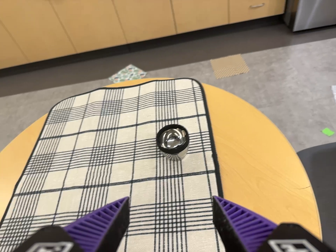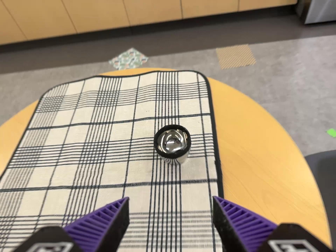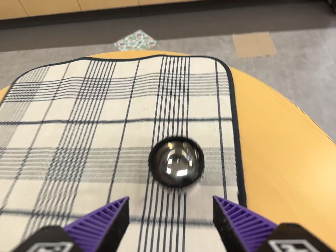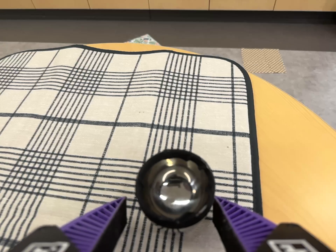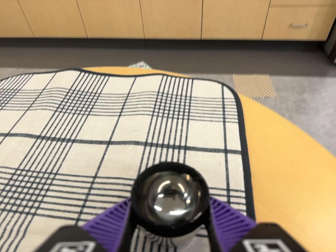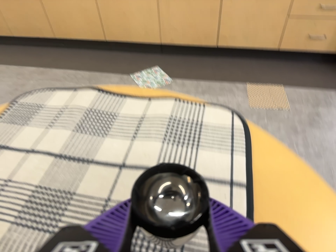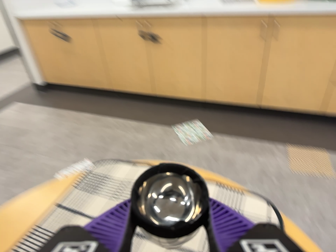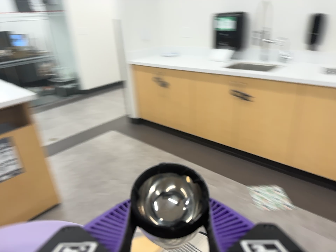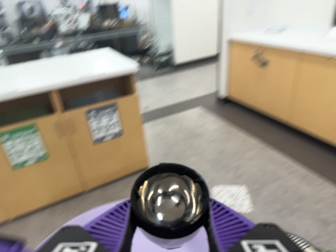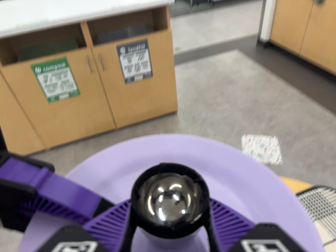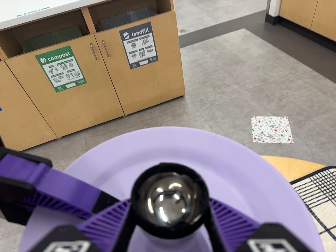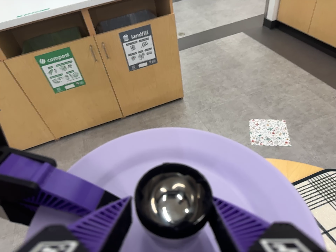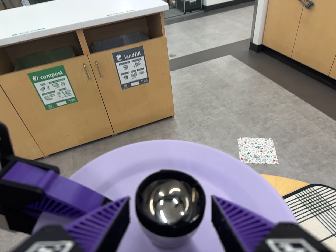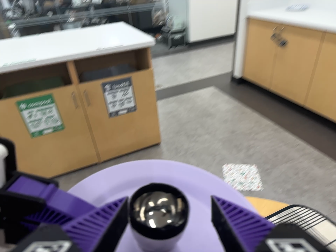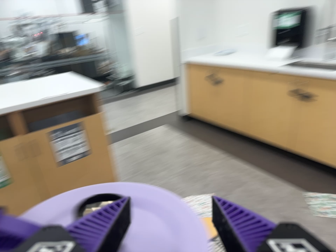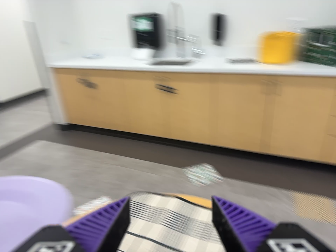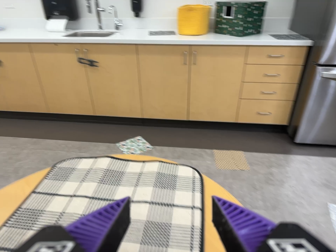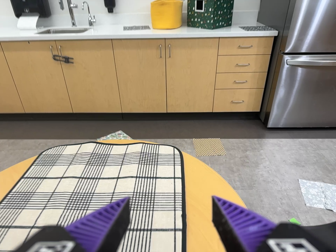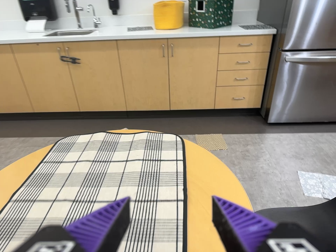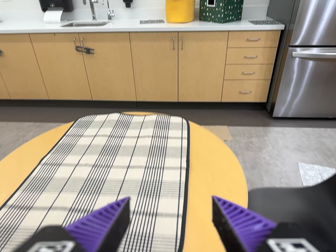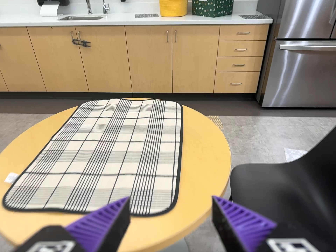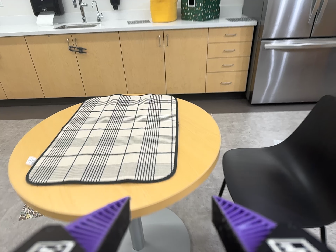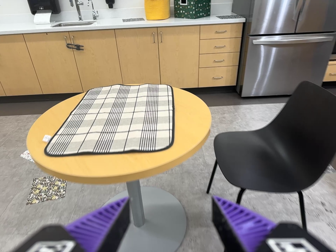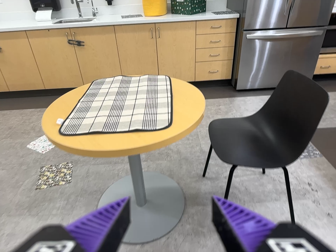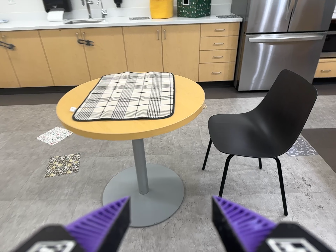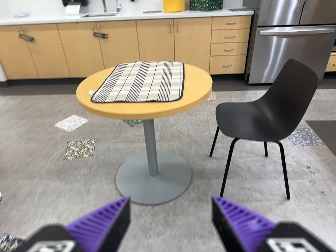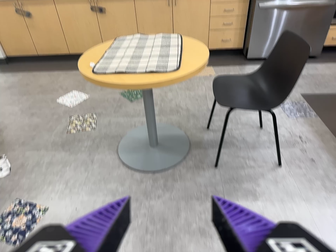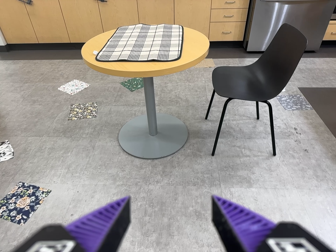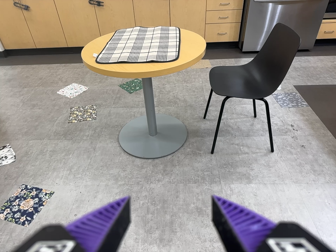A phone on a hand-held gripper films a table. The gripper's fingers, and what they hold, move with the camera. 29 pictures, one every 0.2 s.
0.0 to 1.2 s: The camera pans to its left by about 10 degrees. It travels toward the top of its view and forward, about 24 cm, so close, fixed things drift downward. Its aim tips toward the top of its view by about 10 degrees, and the scene shifts downward. It rolls about its line of sight by about 20 degrees, and the scene rotates clockwise.
1.2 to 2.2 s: The camera swings to its left by about 45 degrees, and the scene slides to the right. It travels to its left and toward the top of its view, about 22 cm, so close, fixed things drift to the right. Its aim tips toward the bottom of its view by about 15 degrees. It rolls about its line of sight by about 20 degrees, and the scene rotates clockwise.
2.2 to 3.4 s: The camera pans to its right by about 65 degrees. It travels backward and toward the bottom of its view, about 32 cm. Its aim tips toward the top of its view by about 20 degrees. It rolls about its line of sight by about 25 degrees, and the scene rotates counterclockwise.
3.4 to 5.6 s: The camera travels backward and toward the bottom of its view, about 120 cm, so what stands in front gets smaller.
The film runs backward here.
